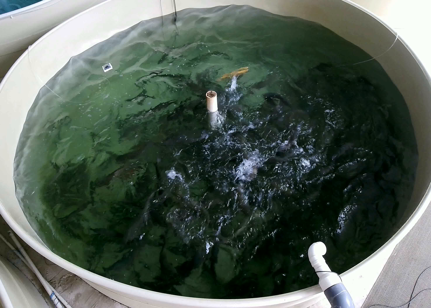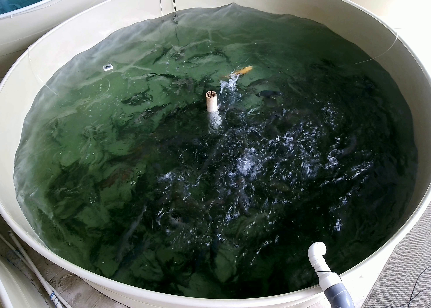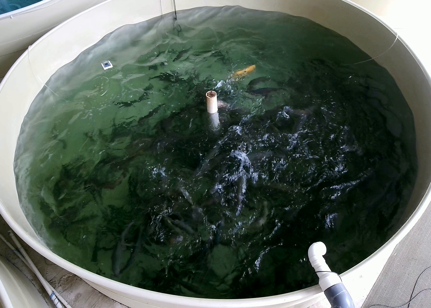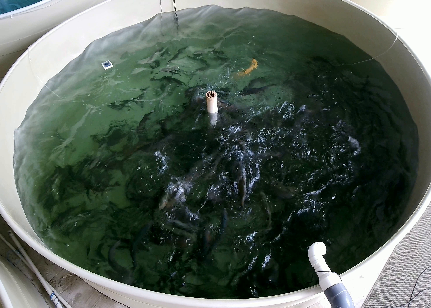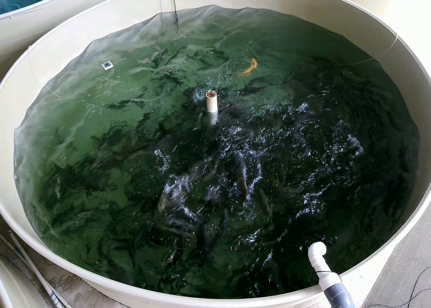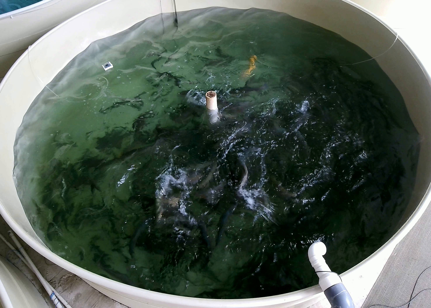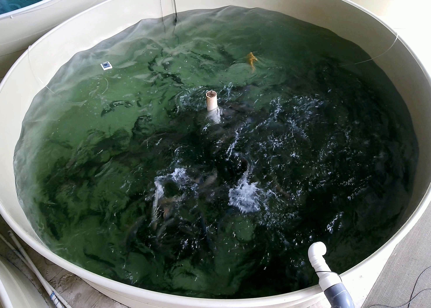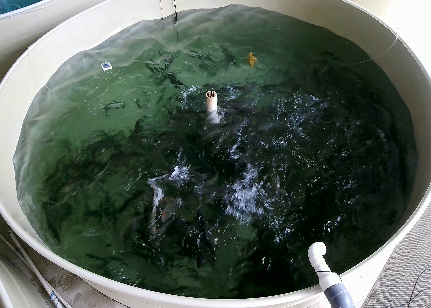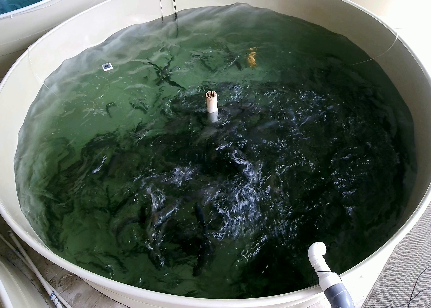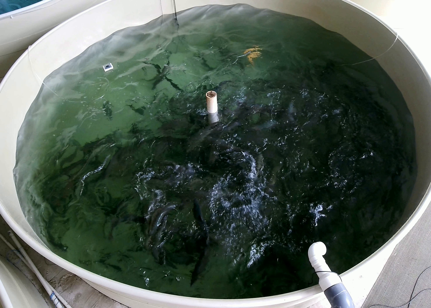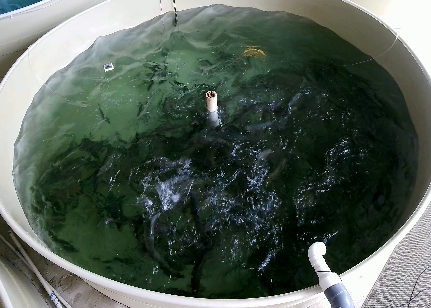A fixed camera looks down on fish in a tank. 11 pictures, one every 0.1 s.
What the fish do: Strong feeding.
